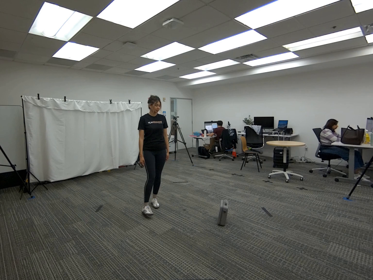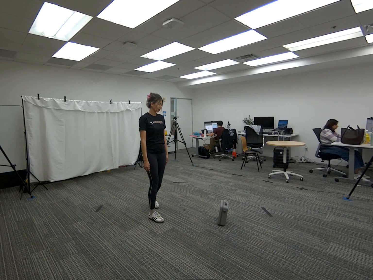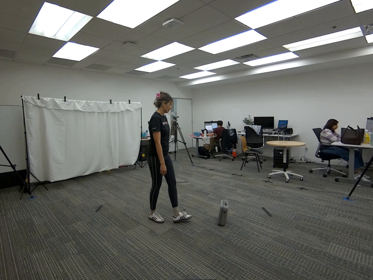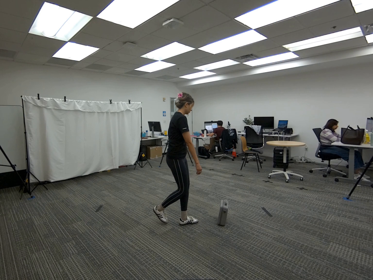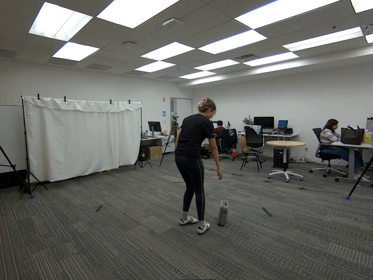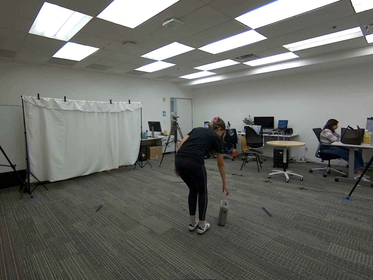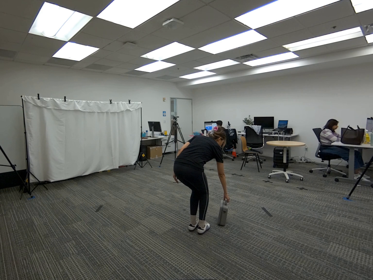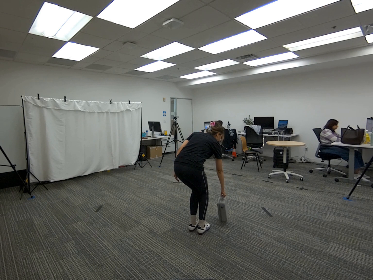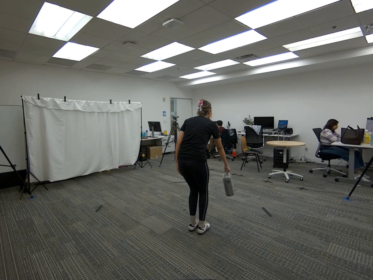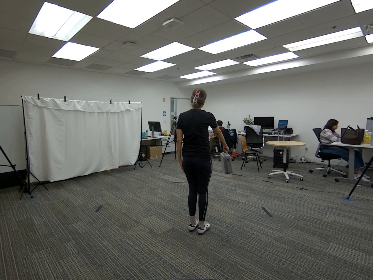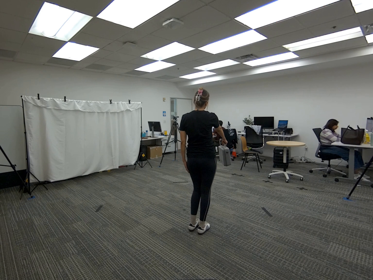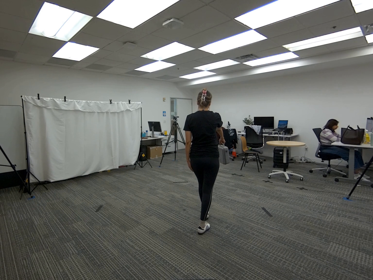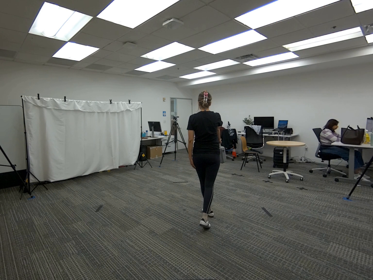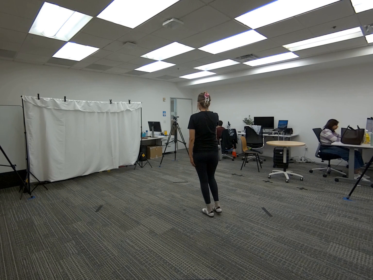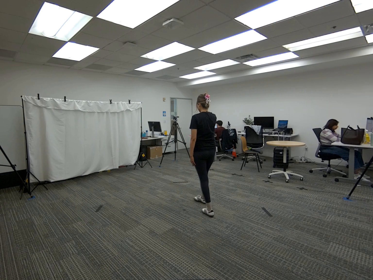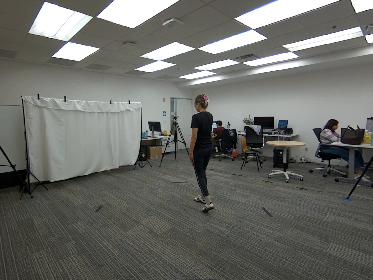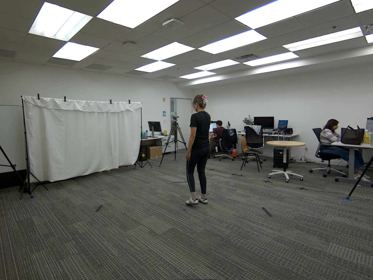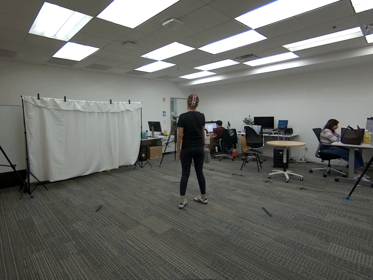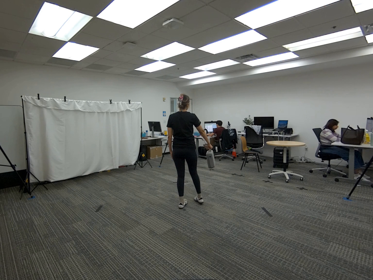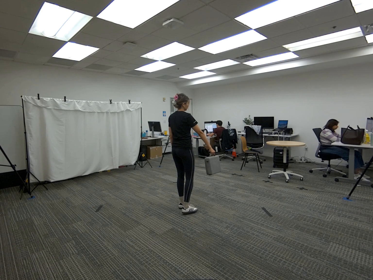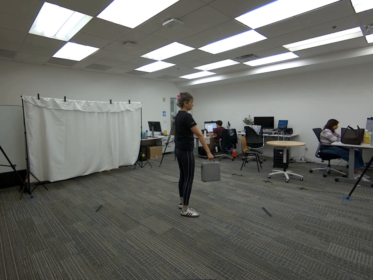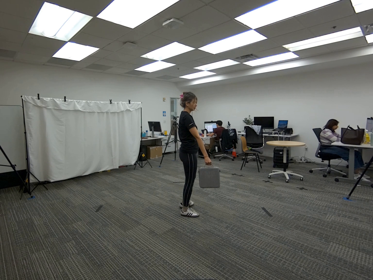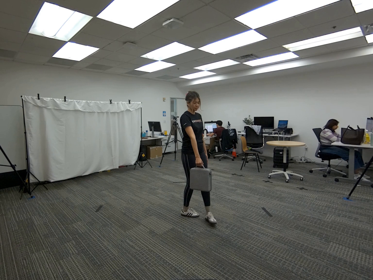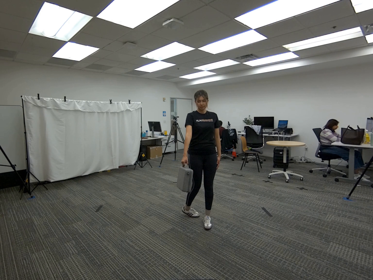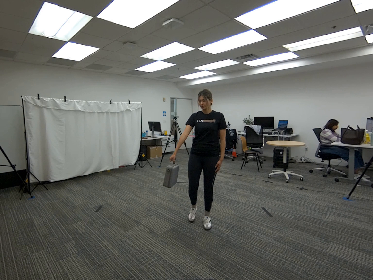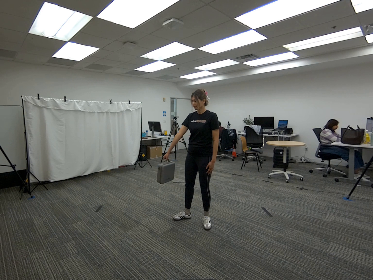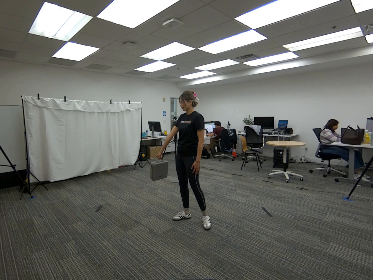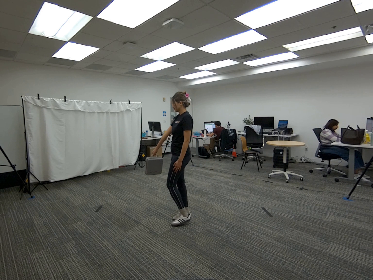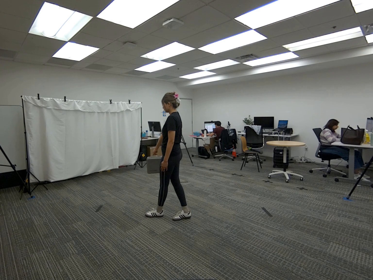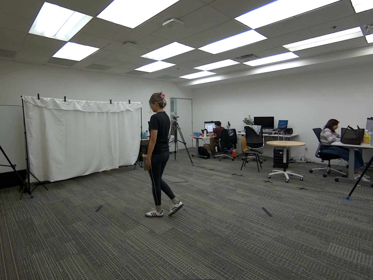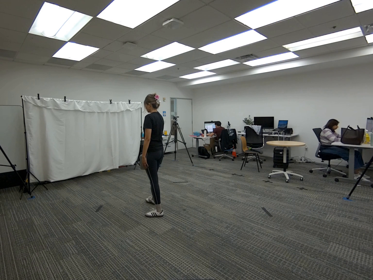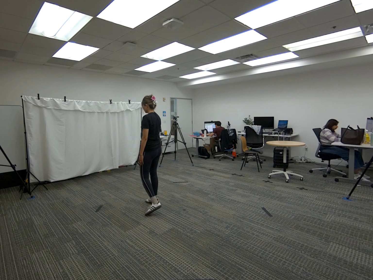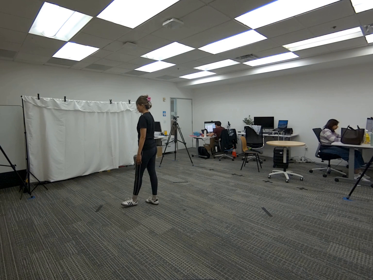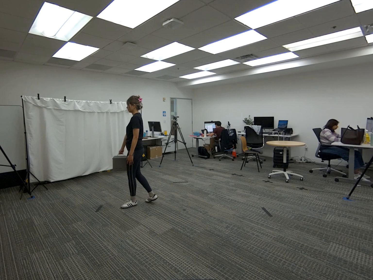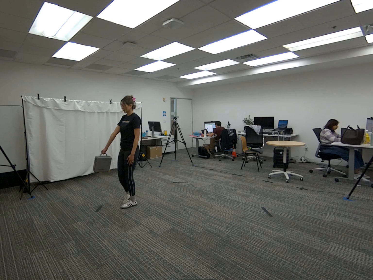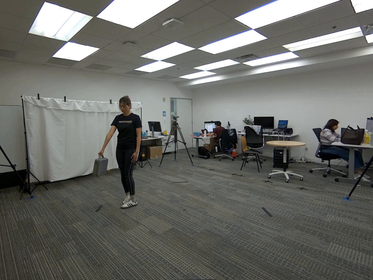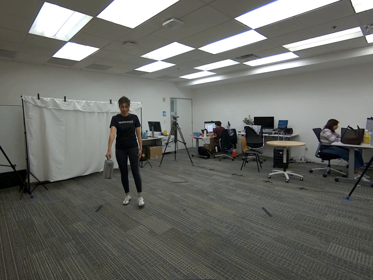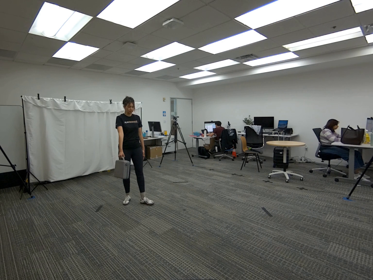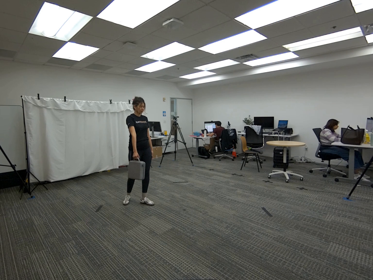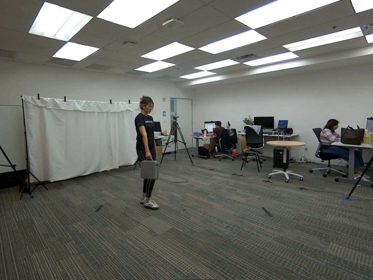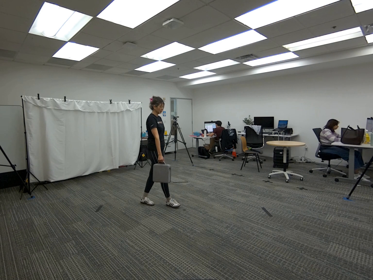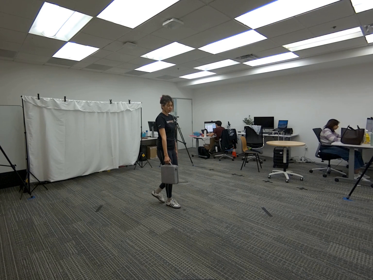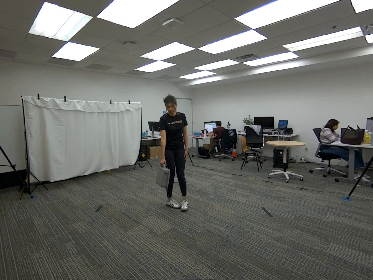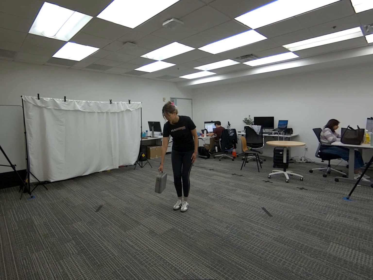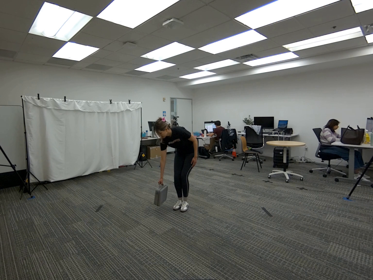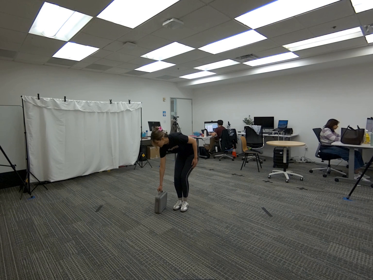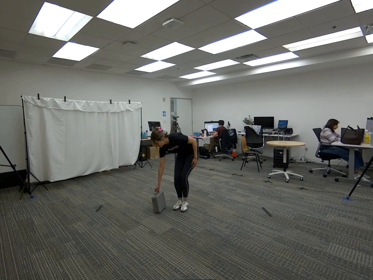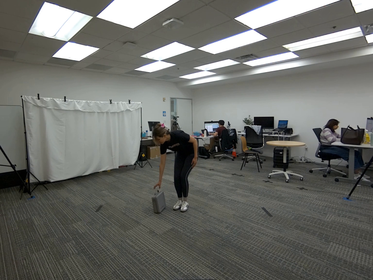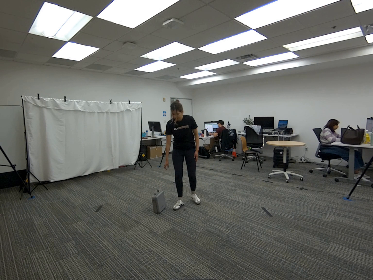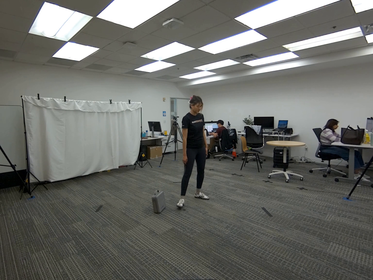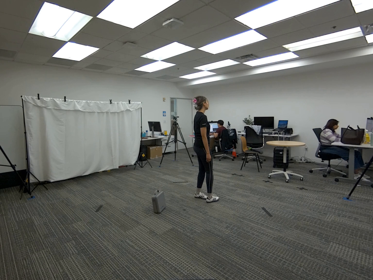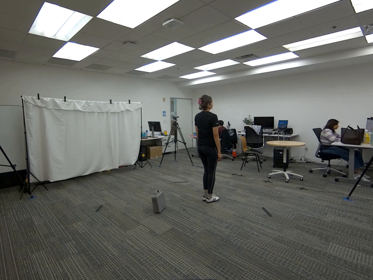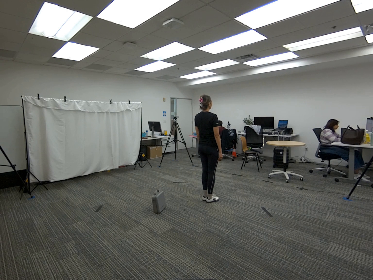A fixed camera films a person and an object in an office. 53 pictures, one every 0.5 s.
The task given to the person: Walk over to the gray case on the ground and pick up the gray case from the handle with your right hand, and walk within the bounding area and place it on the floor when done.
